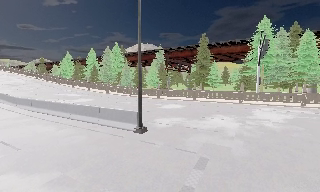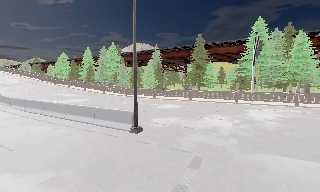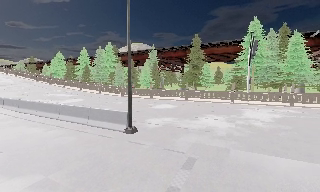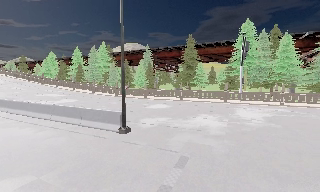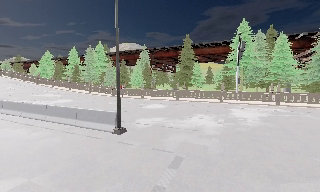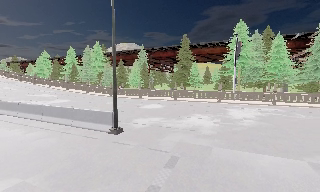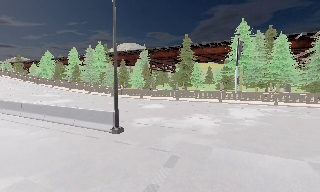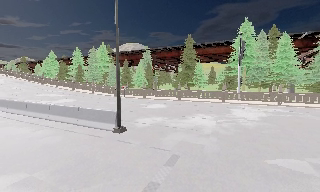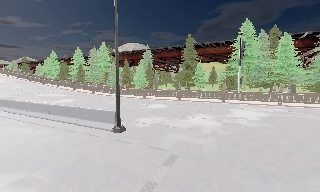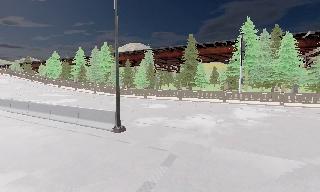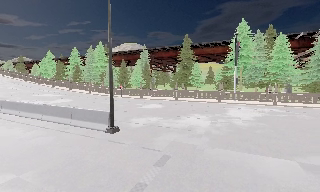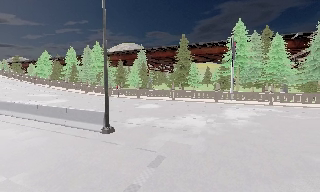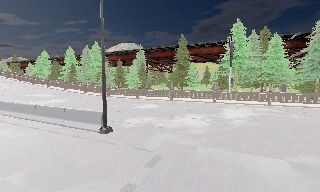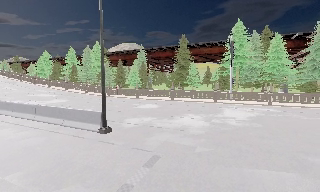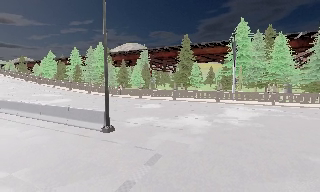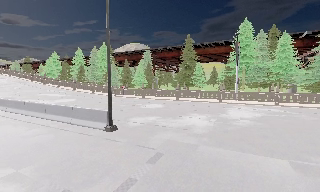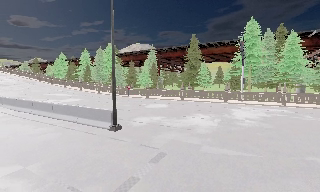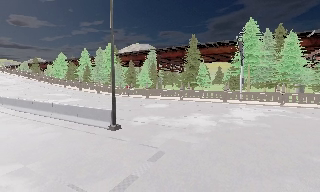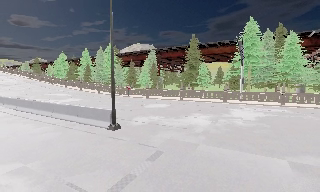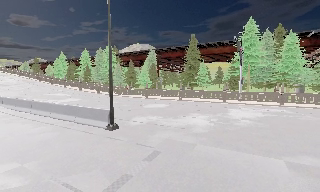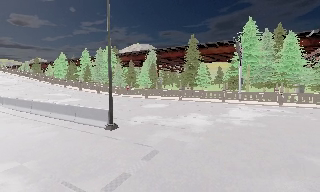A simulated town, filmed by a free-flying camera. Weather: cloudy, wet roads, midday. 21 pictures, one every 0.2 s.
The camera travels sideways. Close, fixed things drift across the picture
to the left.
0.0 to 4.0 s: The camera travels to its right, about 2 m, so close, fixed things drift to the left.
The film runs forward here.
